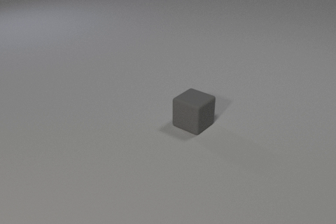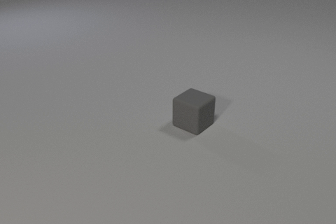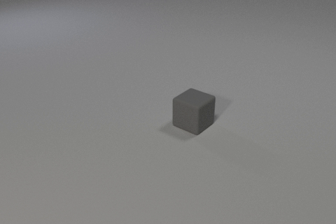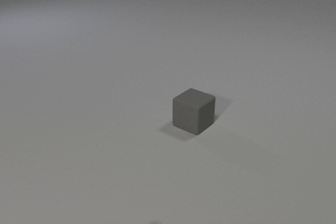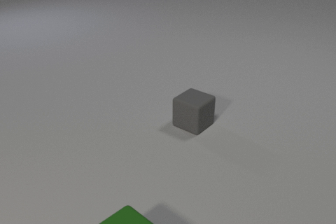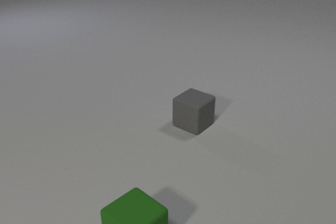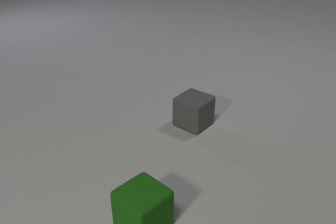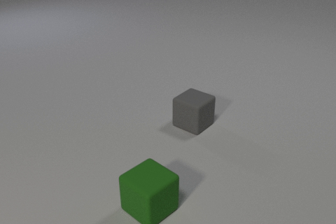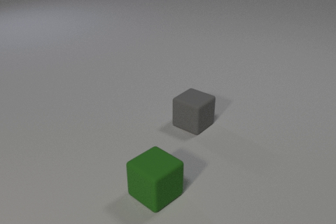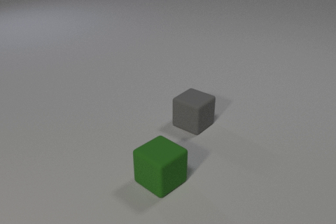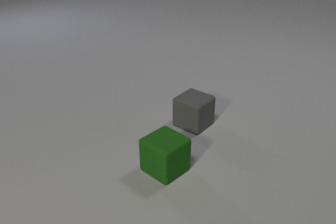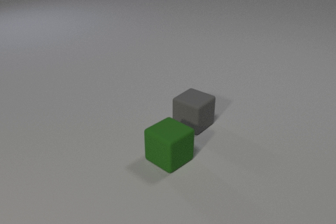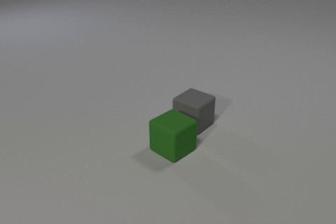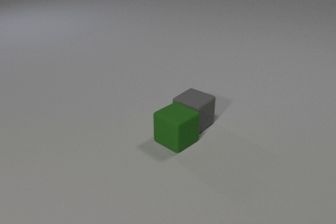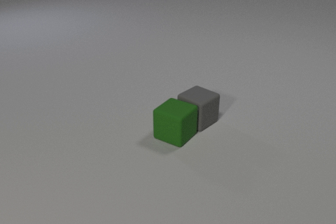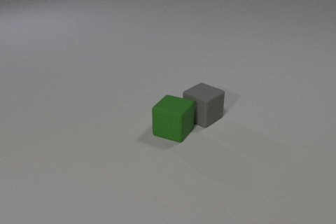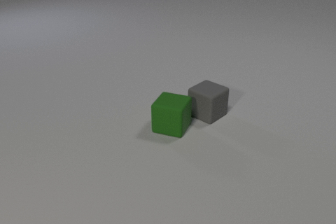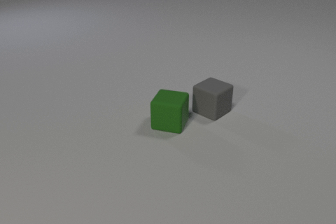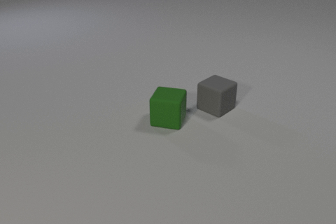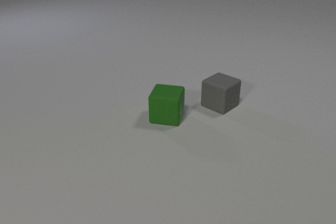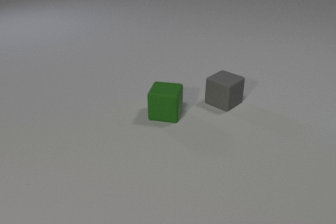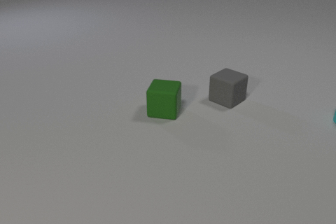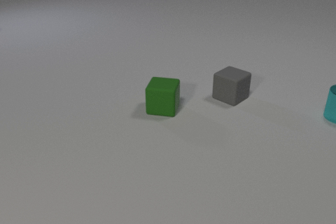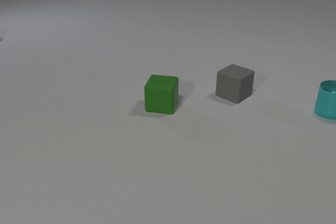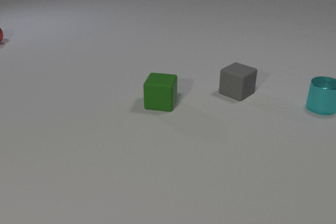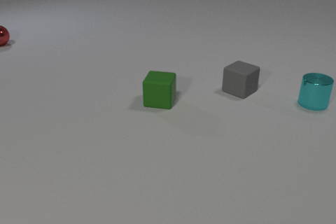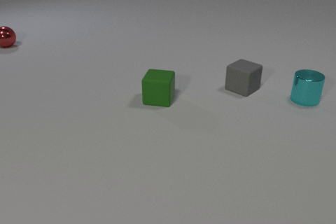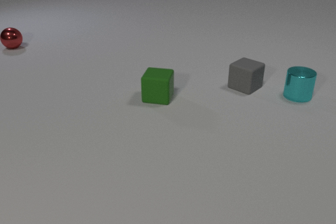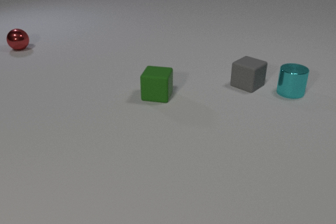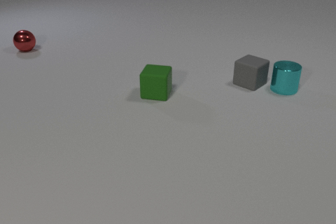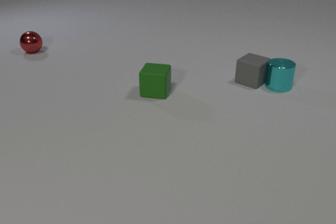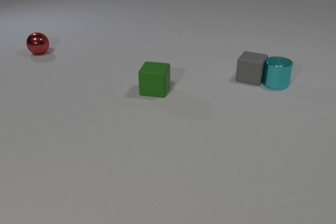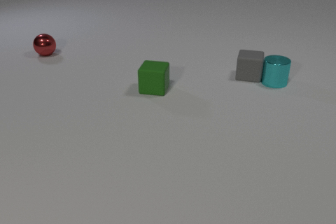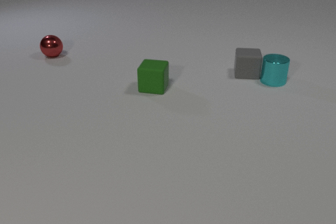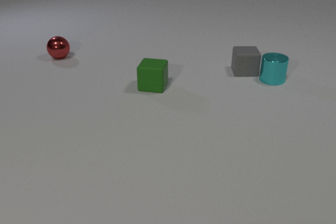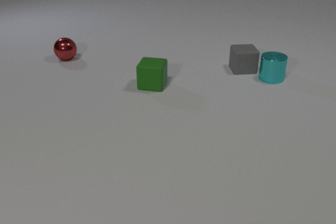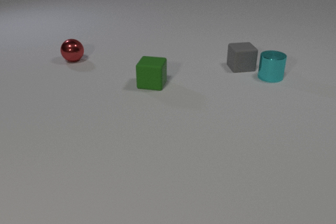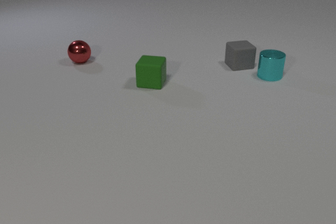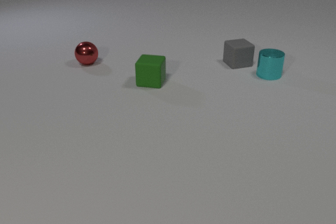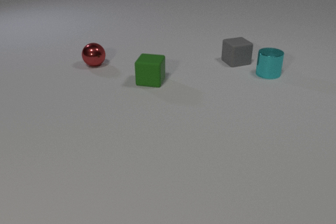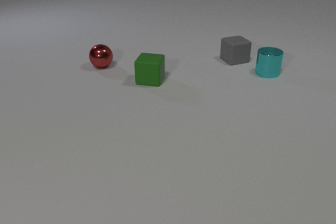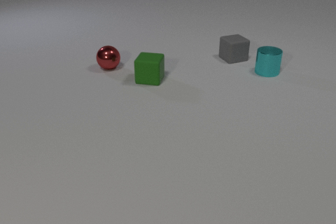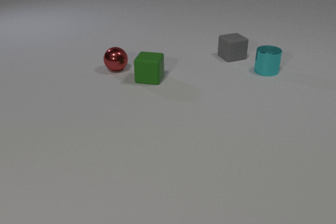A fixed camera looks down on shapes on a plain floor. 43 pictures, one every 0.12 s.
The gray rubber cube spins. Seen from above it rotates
counterclockwise.
The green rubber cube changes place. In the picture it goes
away from the camera.
0.00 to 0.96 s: The green rubber cube comes in at the bottom edge, slides away from the camera.
0.96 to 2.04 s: The green rubber cube slides away from the camera, spins so that its near face slides to the right, counterclockwise seen from above. The gray rubber cube slides away from the camera and to the right. The green rubber cube and the gray rubber cube collide.
2.04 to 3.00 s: The green rubber cube slides away from the camera. The gray rubber cube slides away from the camera and to the right. The cyan metal cylinder comes in at the right edge, slides to the left and away from the camera. The red metal sphere comes in at the left edge, rolls toward the camera and to the right.
3.00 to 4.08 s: The green rubber cube slides away from the camera. The gray rubber cube slides away from the camera, spins counterclockwise seen from above by about 45 degrees, its near face sliding to the right. The cyan metal cylinder slides away from the camera and to the left. The red metal sphere rolls toward the camera and to the right. The gray rubber cube and the cyan metal cylinder collide.
4.08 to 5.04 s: The green rubber cube slides away from the camera. The gray rubber cube slides away from the camera, spins so that its near face slides to the right, counterclockwise seen from above. The cyan metal cylinder slides away from the camera. The red metal sphere rolls to the right and toward the camera.
What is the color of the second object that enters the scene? cyan.
How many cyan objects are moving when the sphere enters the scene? 1.
Are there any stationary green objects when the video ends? no.
